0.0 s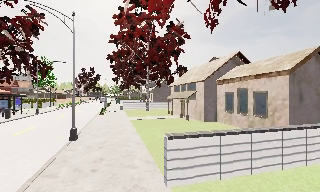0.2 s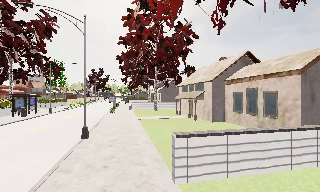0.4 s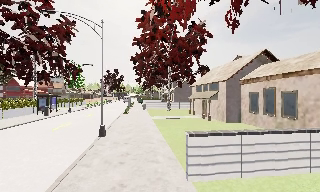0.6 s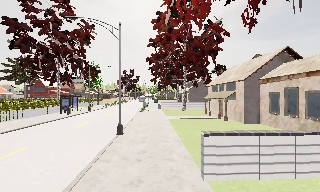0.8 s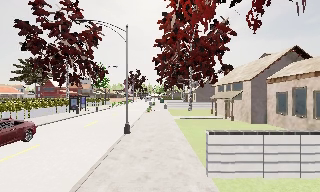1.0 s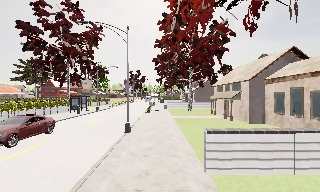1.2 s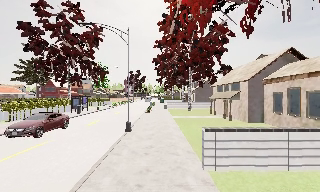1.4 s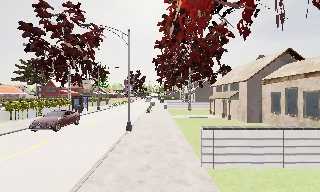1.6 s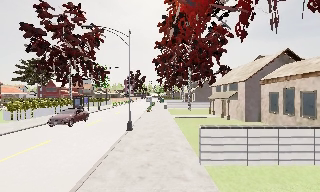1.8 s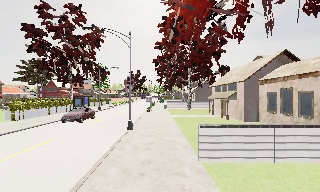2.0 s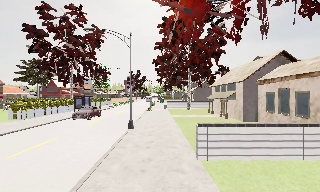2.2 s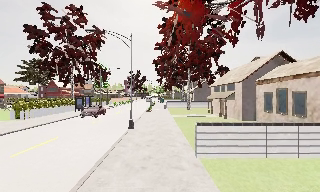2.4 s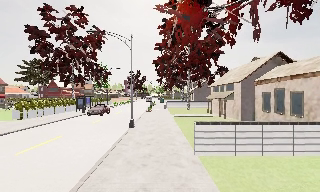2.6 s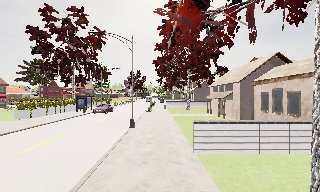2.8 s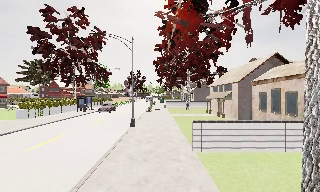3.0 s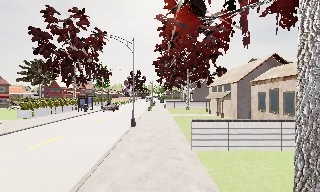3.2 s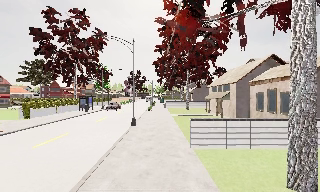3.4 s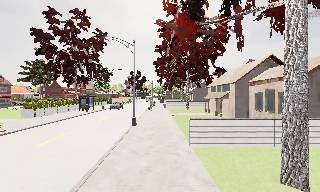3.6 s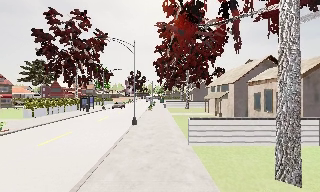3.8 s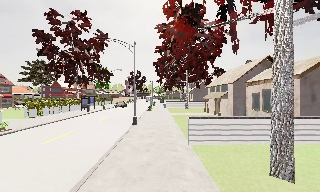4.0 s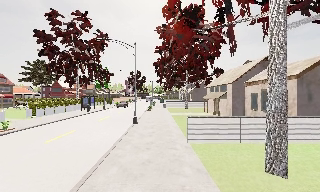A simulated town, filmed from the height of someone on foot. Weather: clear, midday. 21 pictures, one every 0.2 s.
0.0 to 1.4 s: The scene slides to the right, as the camera pans about 15 degrees to its left. It travels backward, about 1.5 m, so what stands in front gets smaller.
1.4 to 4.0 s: The camera travels backward, about 3 m, so what stands in front gets smaller.
The film runs backward here.
